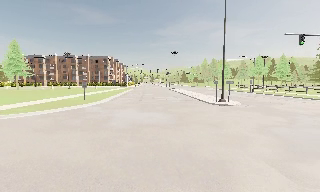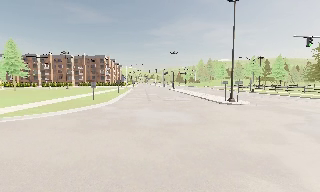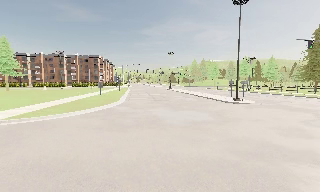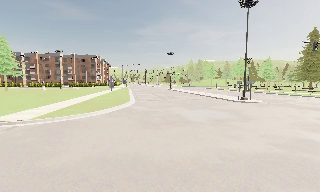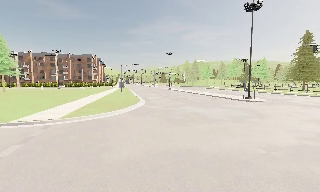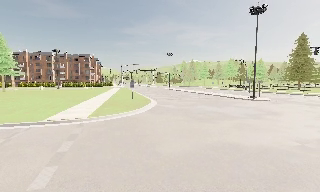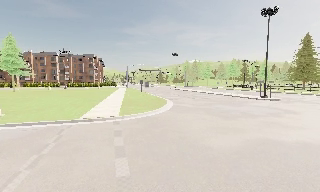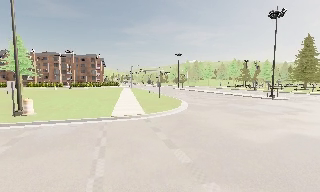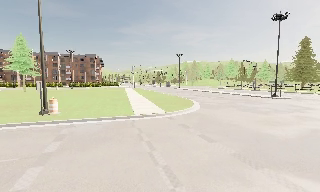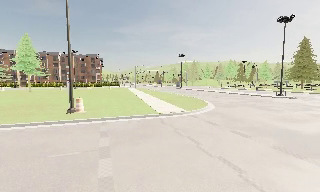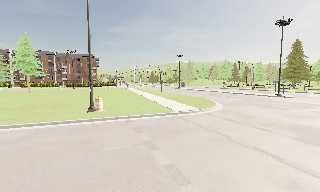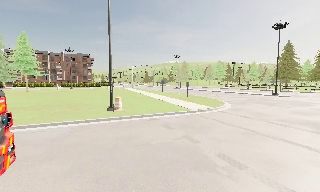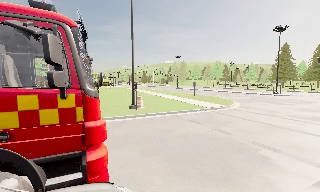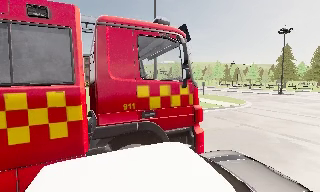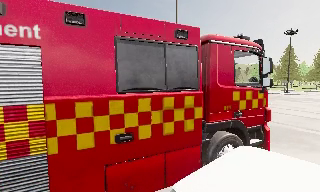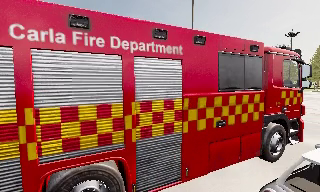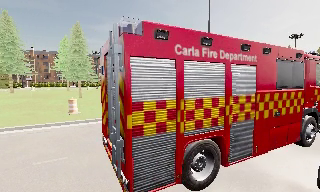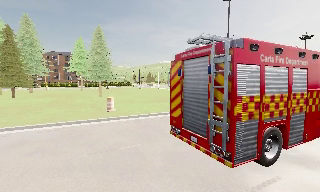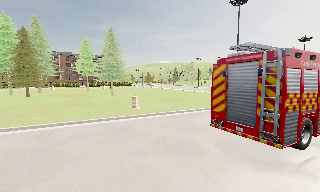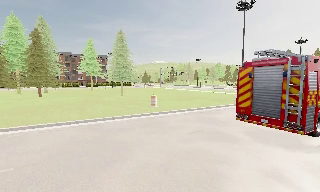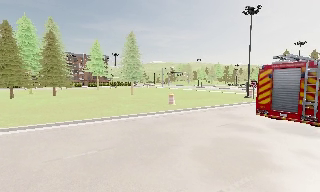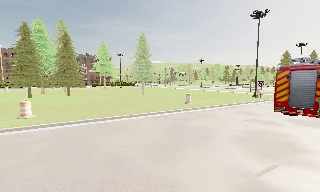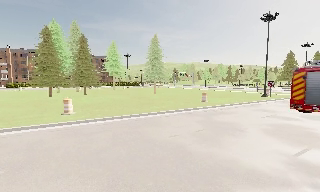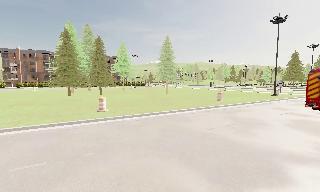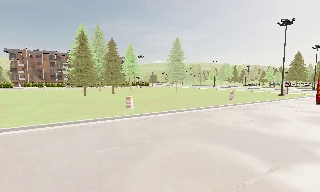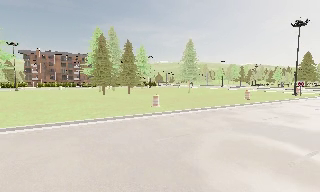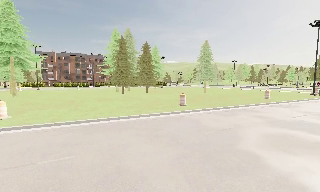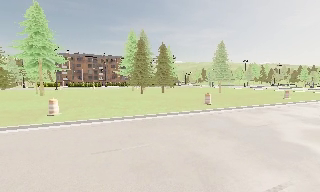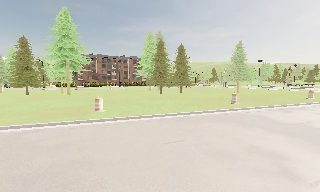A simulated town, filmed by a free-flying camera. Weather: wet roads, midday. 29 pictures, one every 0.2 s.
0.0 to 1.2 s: The camera pans to its right, which is clockwise from overhead, by about 10 degrees. It travels to its left, about 12 m, so close, fixed things drift to the right.
1.2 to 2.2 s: The camera travels to its left, about 9 m, so close, fixed things drift to the right.
2.2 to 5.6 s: The camera travels to its left and backward, about 35 m, so close, fixed things drift to the right.
The film runs backward here.
